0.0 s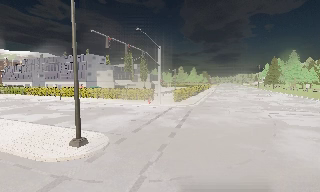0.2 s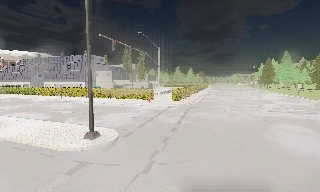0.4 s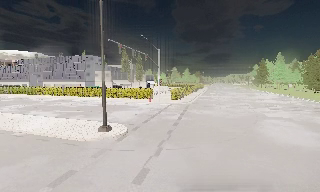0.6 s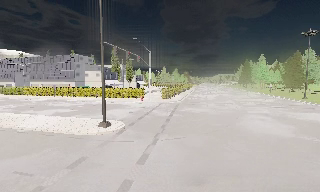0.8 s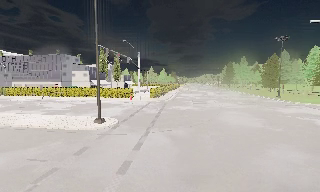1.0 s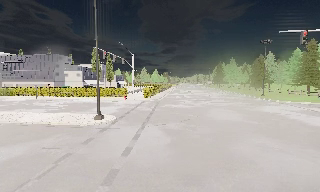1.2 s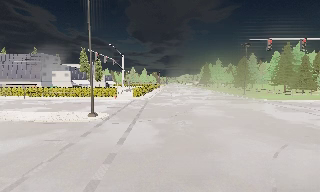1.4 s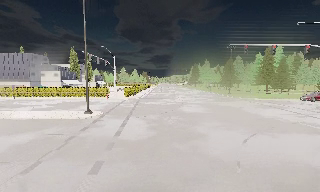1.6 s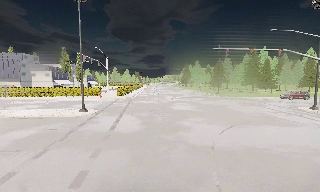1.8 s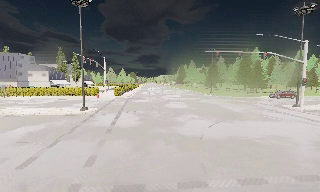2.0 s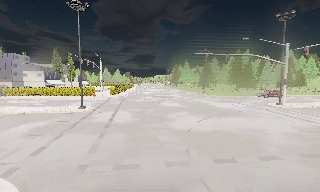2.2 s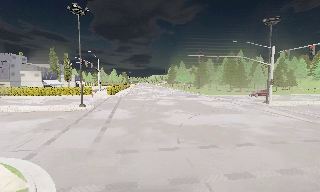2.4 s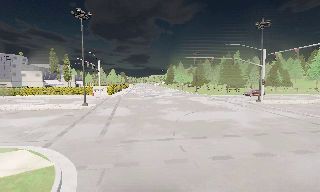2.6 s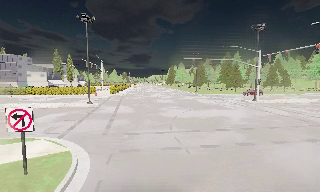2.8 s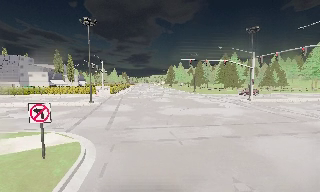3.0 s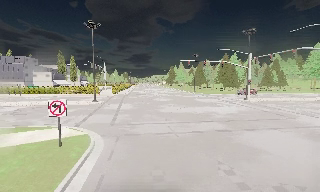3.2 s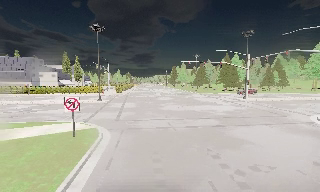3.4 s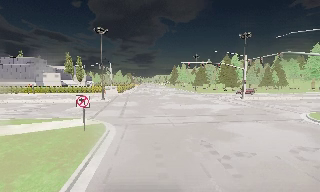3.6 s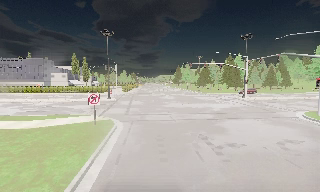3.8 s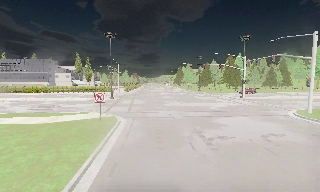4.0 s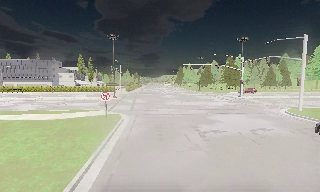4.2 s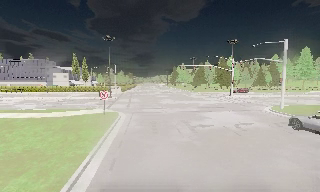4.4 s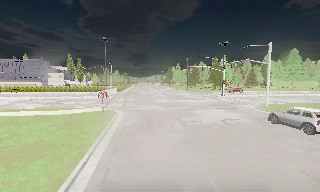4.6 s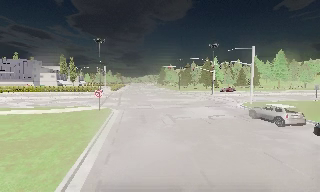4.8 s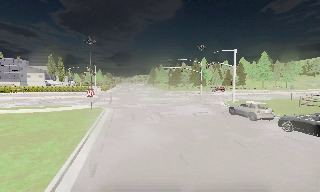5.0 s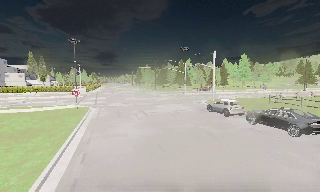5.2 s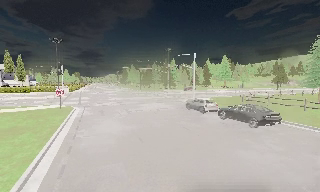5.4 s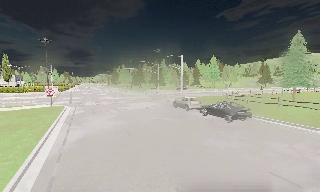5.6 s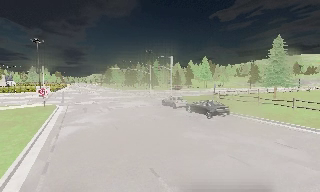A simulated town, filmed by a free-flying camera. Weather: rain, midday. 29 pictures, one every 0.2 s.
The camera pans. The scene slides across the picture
to the left.
The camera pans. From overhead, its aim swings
clockwise.
0.0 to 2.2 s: The camera swings to its right by about 30 degrees, and the scene slides to the left. It travels backward, about 15 m, so what stands in front gets smaller.
2.2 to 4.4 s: The camera travels backward, about 13 m, so what stands in front gets smaller.
4.4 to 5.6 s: The camera swings to its right by about 20 degrees, and the scene slides to the left. It travels backward, about 8 m, so what stands in front gets smaller.
The film runs backward here.
